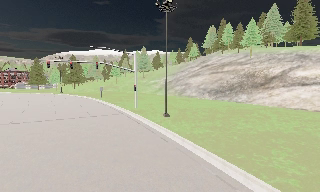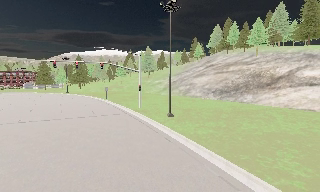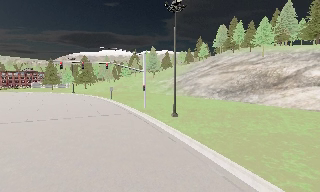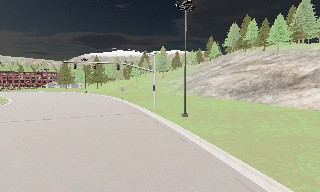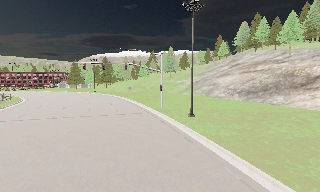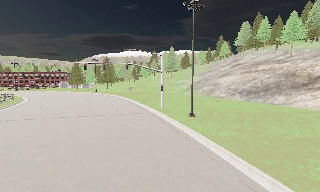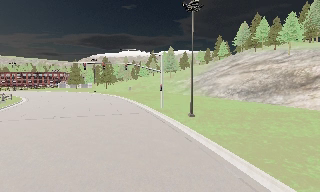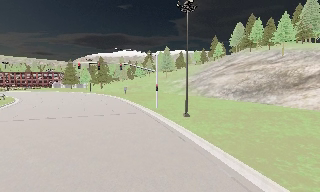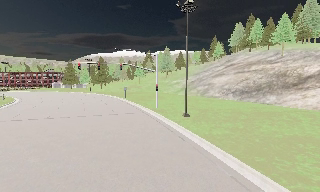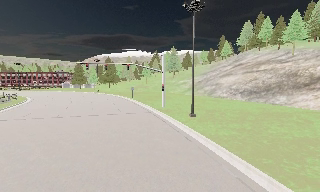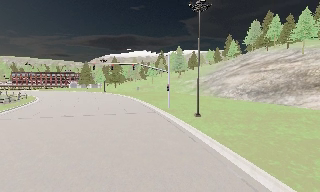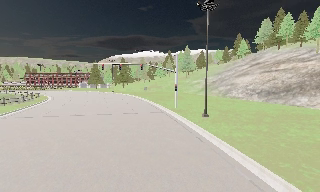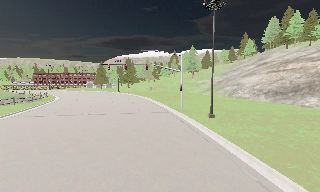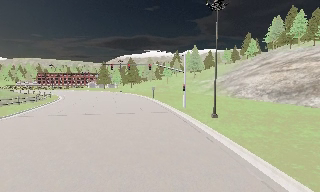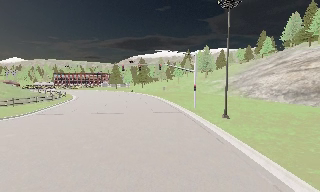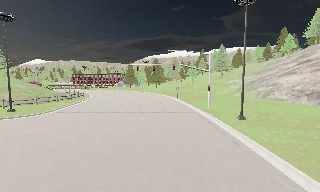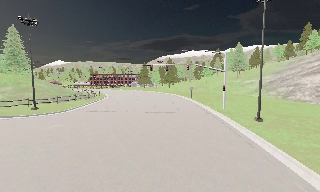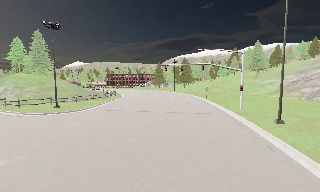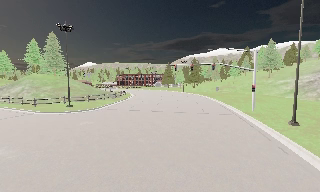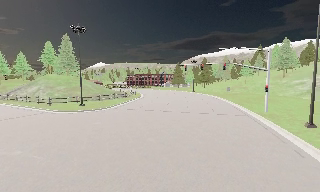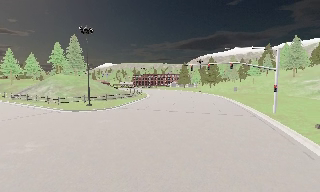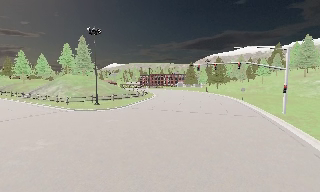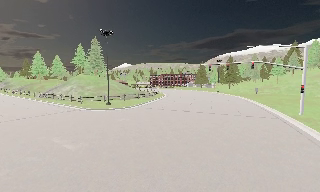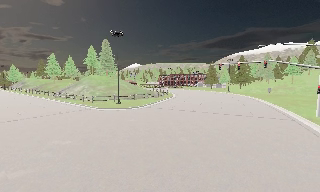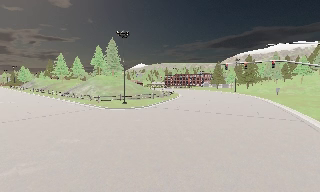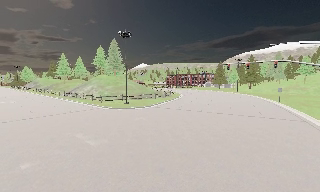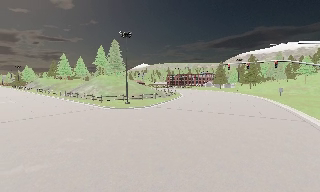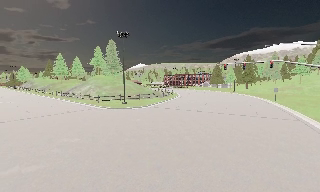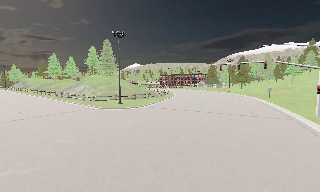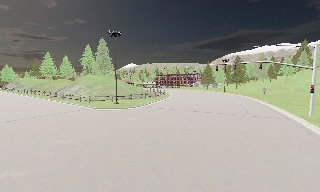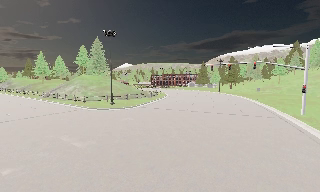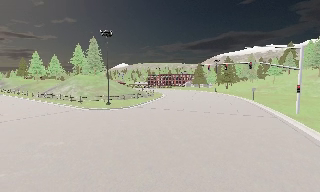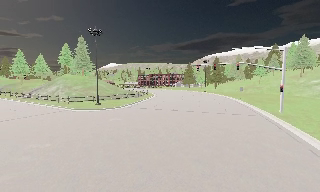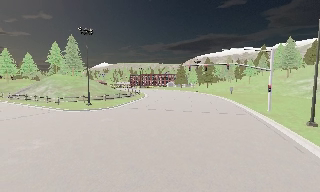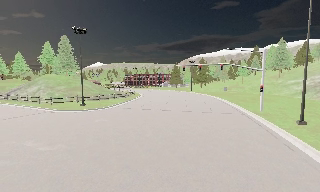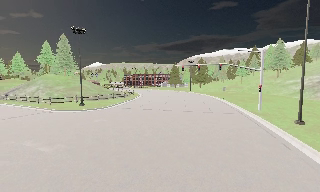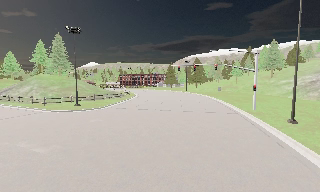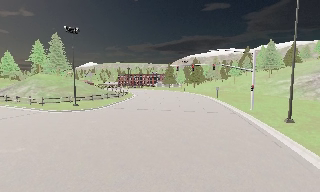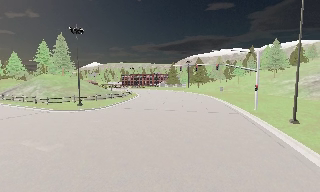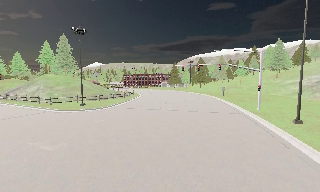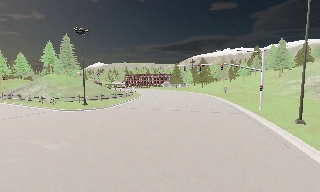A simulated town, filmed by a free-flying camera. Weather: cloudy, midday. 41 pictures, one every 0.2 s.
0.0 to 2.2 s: The camera swings to its left by about 15 degrees, and the scene slides to the right.
2.2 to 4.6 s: The scene slides to the right, as the camera pans about 40 degrees to its left. It travels backward, about 0.5 m.
4.6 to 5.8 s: The camera shifts only a little, or ends up much as it began.
5.8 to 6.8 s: The camera swings to its right by about 10 degrees, and the scene slides to the left.
6.8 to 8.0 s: The camera shifts only a little, or ends up much as it began.
The film runs backward here.
